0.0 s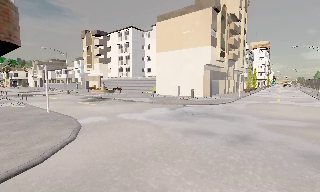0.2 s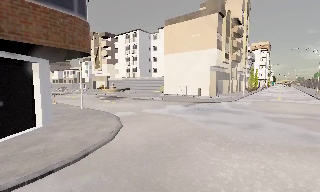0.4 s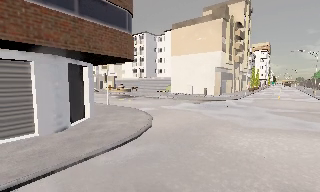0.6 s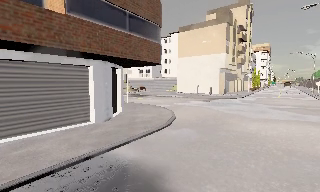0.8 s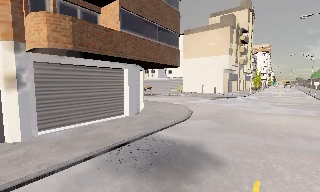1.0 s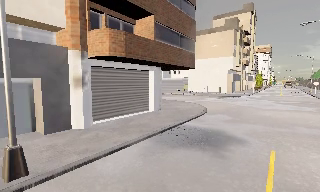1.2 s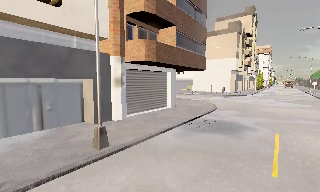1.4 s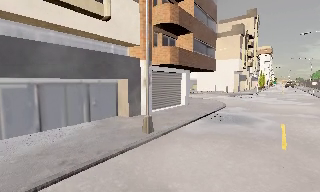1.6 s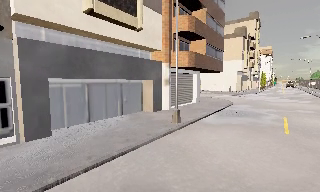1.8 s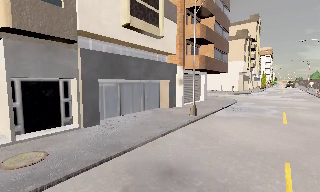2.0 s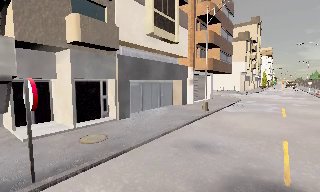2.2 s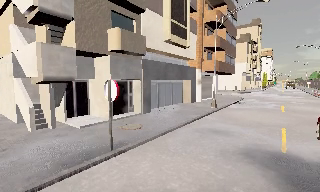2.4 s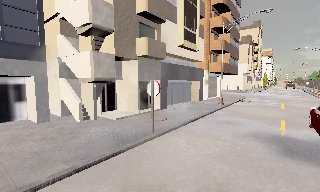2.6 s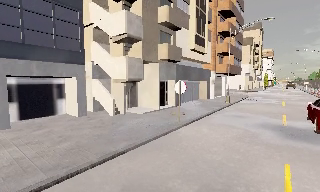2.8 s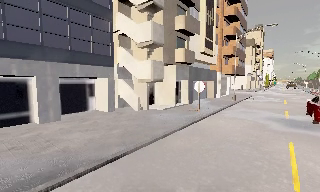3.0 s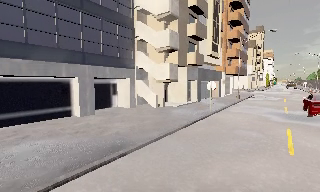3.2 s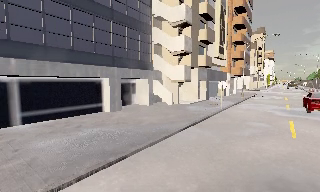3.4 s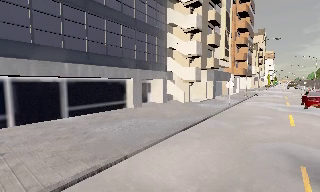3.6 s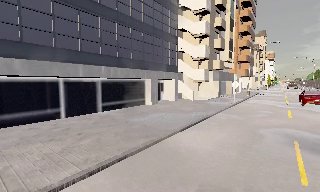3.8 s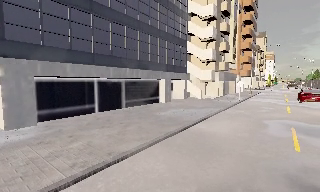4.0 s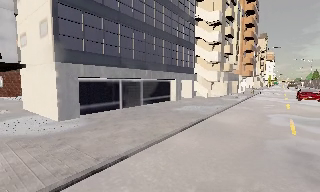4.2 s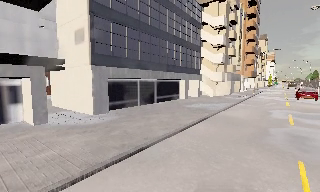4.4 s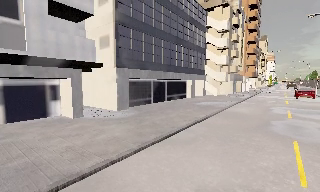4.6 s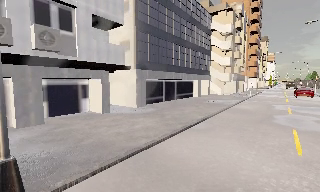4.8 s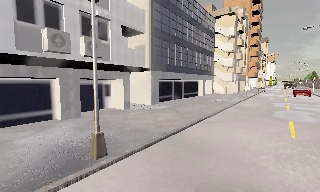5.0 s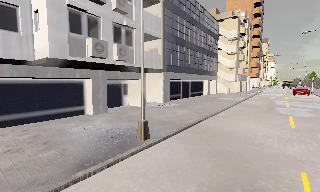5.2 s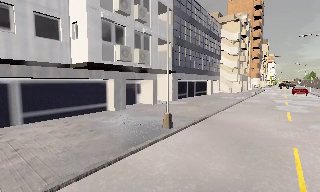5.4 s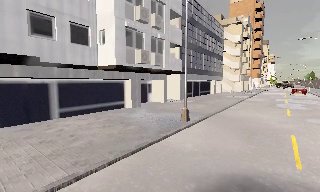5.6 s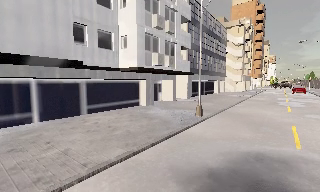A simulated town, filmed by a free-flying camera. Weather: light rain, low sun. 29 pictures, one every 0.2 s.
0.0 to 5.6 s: The camera travels backward and to its left, about 60 m, so what stands in front gets smaller.
The film runs backward here.
